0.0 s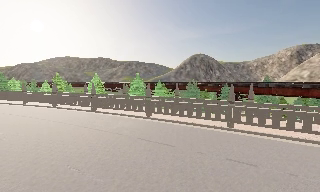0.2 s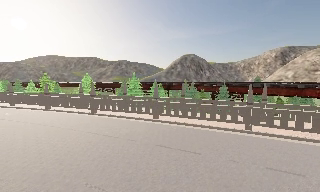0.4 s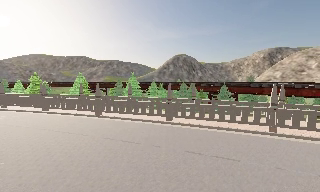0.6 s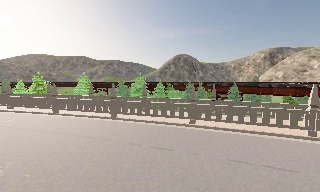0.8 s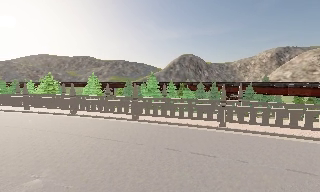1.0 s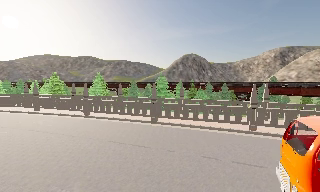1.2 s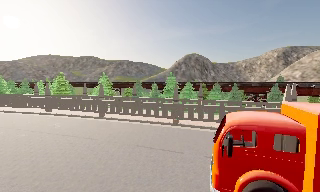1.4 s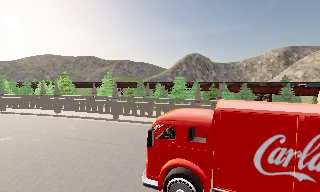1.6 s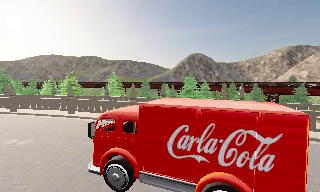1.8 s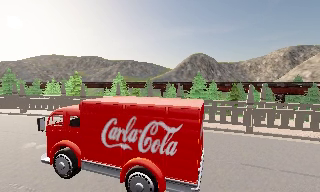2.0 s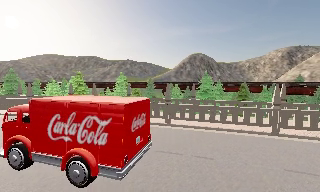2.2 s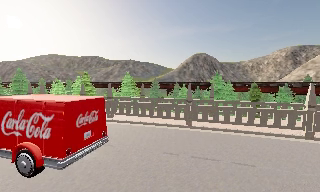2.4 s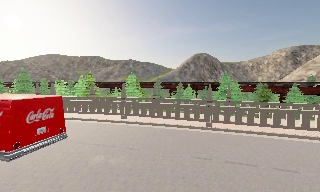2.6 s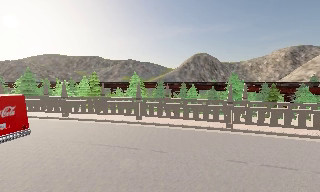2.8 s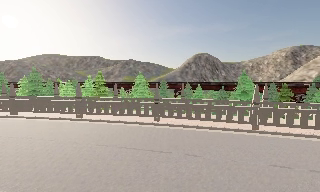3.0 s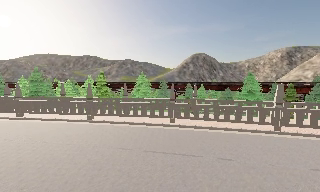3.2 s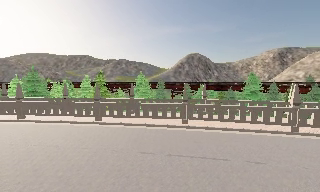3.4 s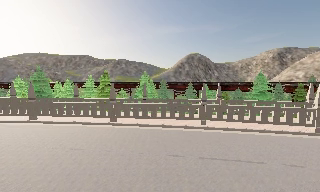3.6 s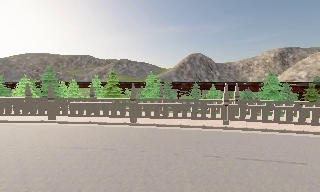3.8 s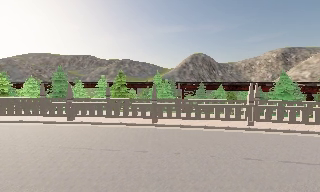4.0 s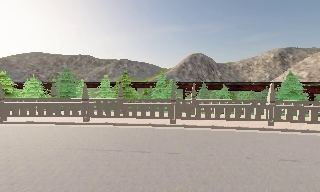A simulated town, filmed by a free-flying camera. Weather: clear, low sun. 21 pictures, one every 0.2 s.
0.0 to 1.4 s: The camera travels to its left and forward, about 12 m, so close, fixed things drift to the right.
1.4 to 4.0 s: The camera travels to its left, about 18 m, so close, fixed things drift to the right.
The film runs forward here.
